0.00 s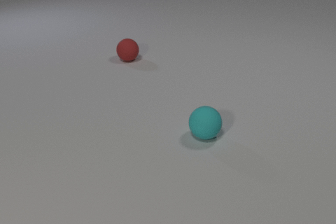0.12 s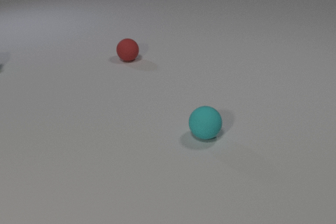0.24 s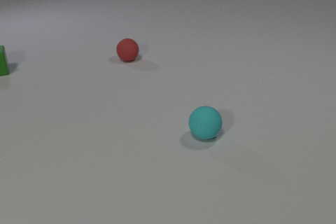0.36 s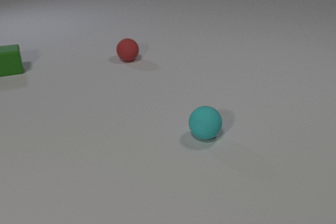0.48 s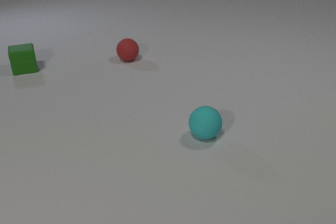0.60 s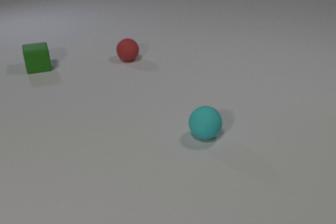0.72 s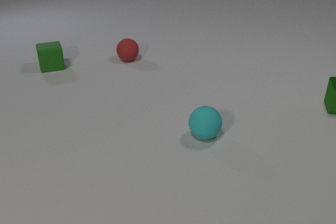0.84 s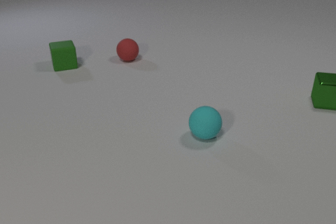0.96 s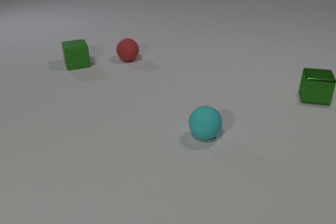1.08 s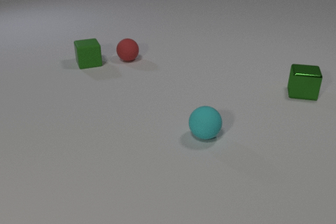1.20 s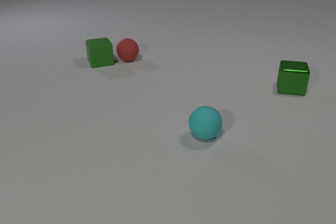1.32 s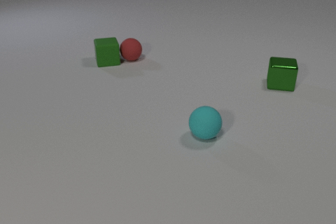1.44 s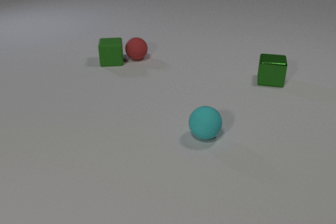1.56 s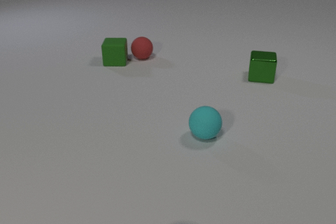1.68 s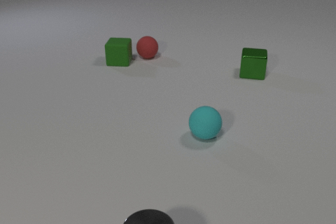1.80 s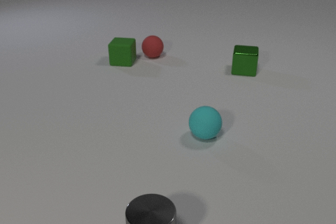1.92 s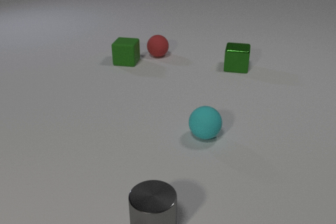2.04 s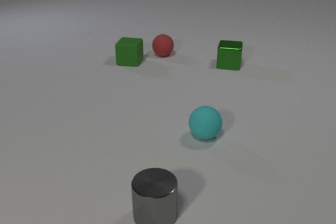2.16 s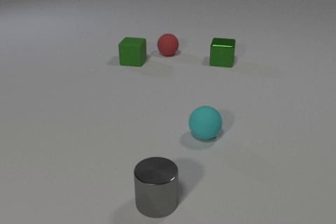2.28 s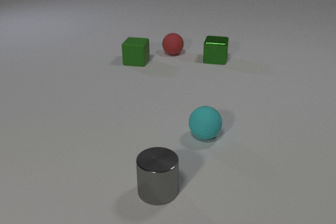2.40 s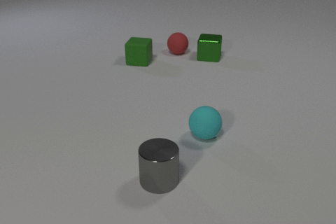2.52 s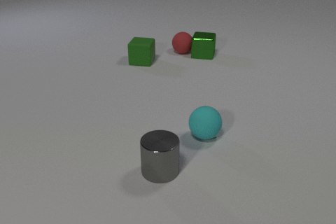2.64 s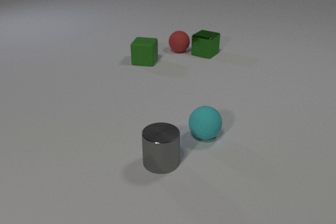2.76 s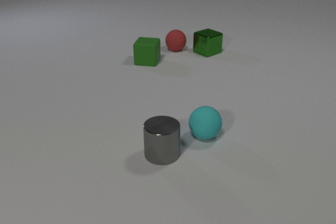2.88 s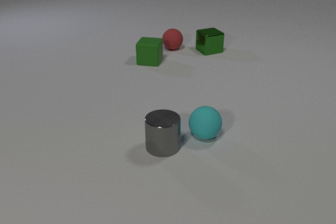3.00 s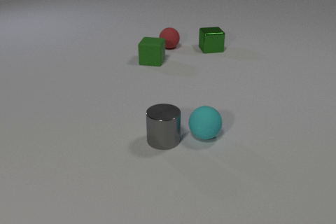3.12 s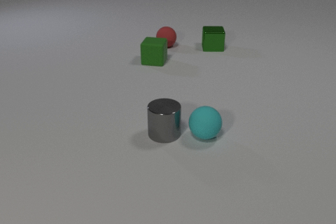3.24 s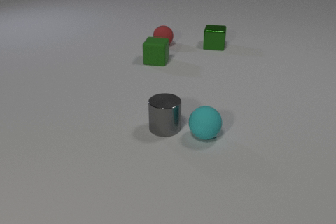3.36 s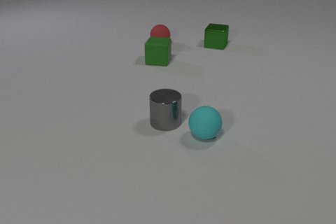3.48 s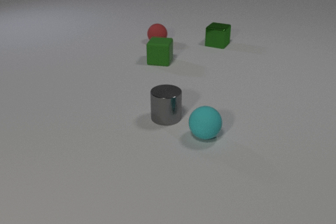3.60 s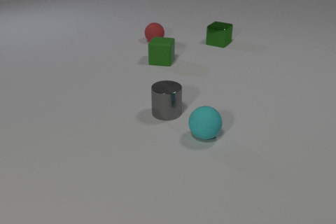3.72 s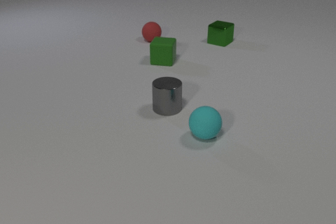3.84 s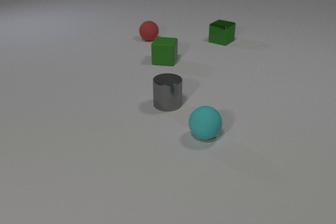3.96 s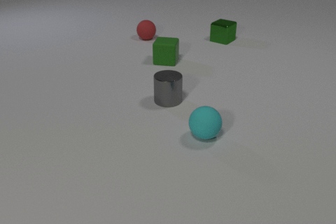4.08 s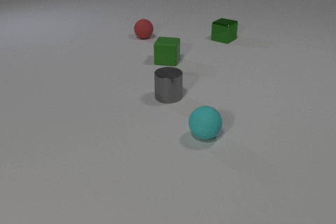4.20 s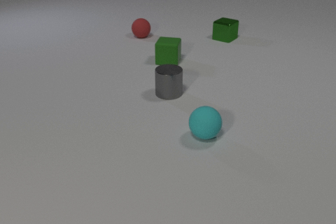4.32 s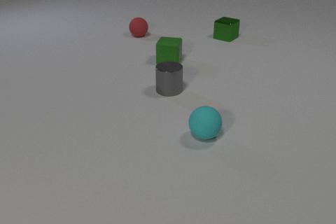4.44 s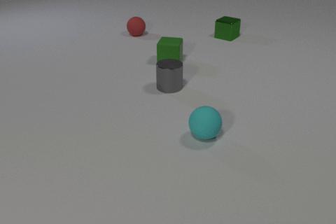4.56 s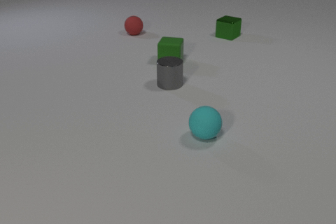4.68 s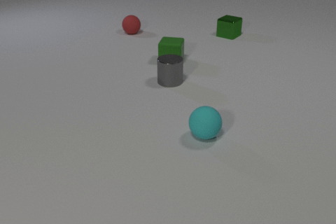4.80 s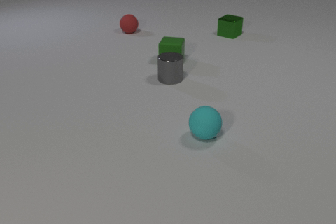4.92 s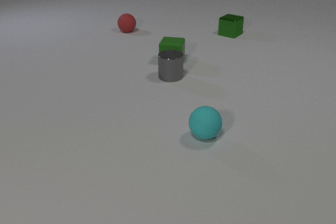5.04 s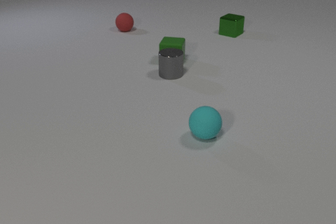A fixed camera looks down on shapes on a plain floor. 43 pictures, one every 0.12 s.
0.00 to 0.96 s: The green rubber cube comes in at the left edge, slides to the right. The green metal cube comes in at the right edge, slides to the left and away from the camera.
0.96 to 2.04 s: The green rubber cube slides to the right, spins so that its near face slides to the left, clockwise seen from above. The red rubber sphere rolls to the right. The gray metal cylinder comes in at the bottom edge, slides away from the camera. The green metal cube slides to the left and away from the camera. The green rubber cube and the red rubber sphere collide.
2.04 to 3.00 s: The green rubber cube slides to the right. The red rubber sphere rolls away from the camera. The gray metal cylinder slides away from the camera. The green metal cube slides away from the camera and to the left, spins so that its near face slides to the left, clockwise seen from above. The red rubber sphere and the green metal cube collide.
3.00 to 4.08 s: The green rubber cube slides to the right. The red rubber sphere rolls away from the camera and to the left. The gray metal cylinder slides away from the camera. The green metal cube slides away from the camera and to the right, spins so that its near face slides to the left, clockwise seen from above.
4.08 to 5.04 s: The green rubber cube slides to the right. The red rubber sphere rolls away from the camera and to the left. The gray metal cylinder slides away from the camera. The green metal cube slides away from the camera.
How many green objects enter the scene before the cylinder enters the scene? 2.
What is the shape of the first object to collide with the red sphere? cube.
What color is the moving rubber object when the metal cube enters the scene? green.
